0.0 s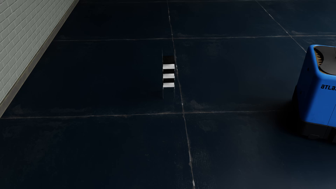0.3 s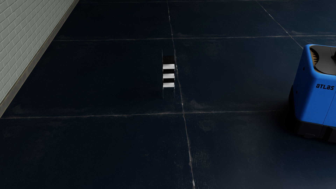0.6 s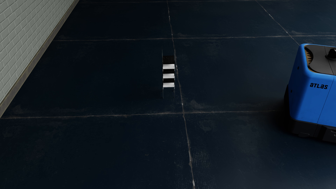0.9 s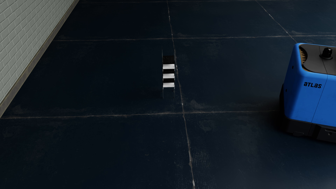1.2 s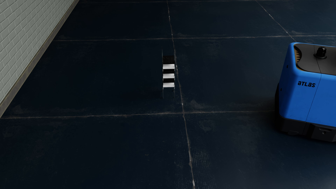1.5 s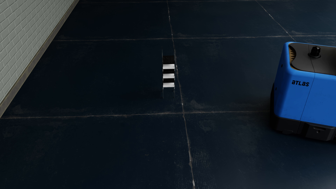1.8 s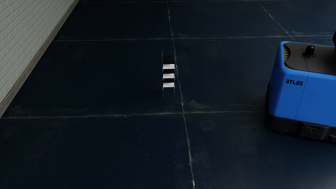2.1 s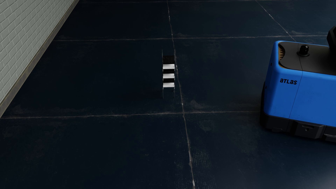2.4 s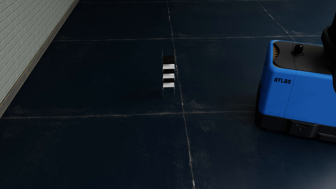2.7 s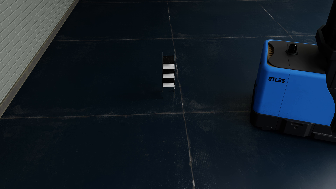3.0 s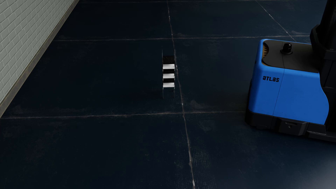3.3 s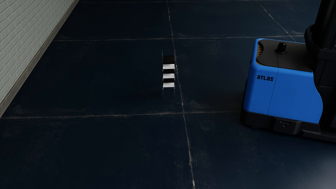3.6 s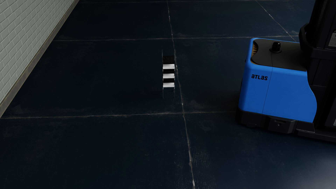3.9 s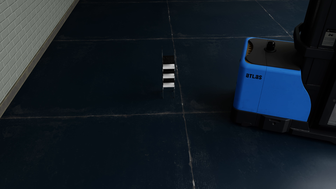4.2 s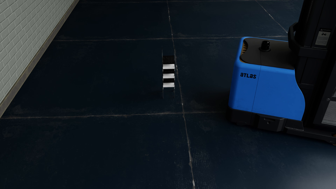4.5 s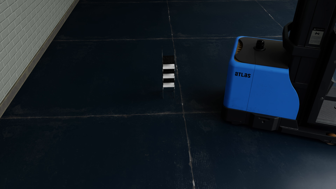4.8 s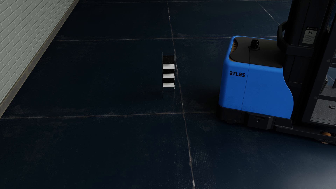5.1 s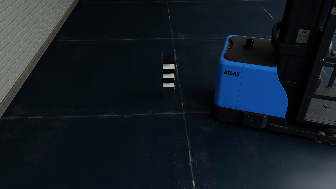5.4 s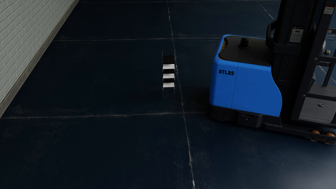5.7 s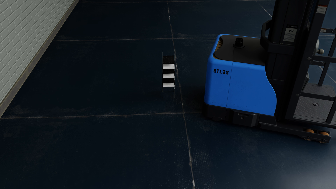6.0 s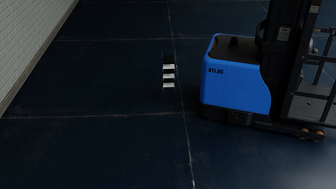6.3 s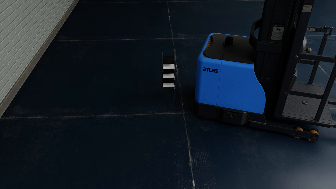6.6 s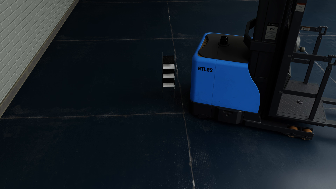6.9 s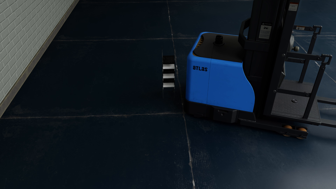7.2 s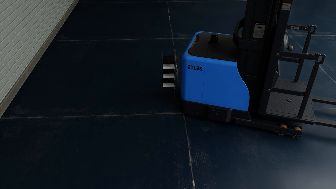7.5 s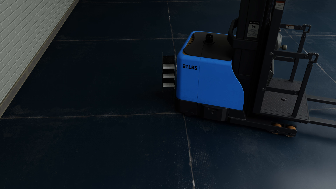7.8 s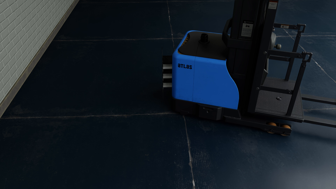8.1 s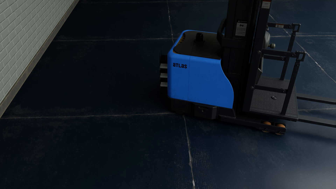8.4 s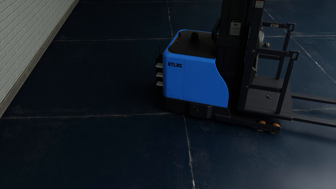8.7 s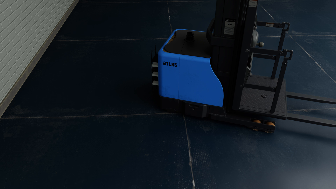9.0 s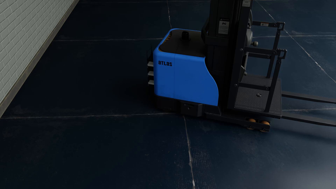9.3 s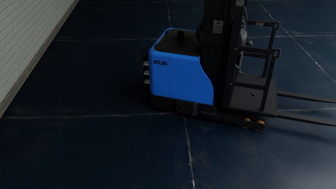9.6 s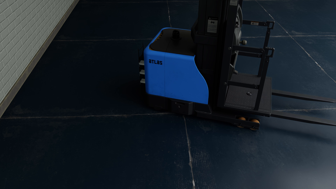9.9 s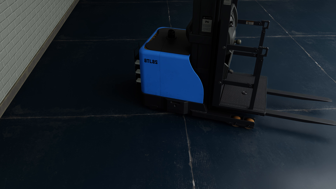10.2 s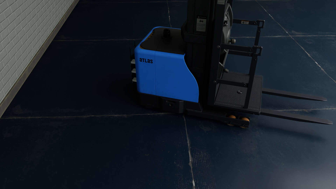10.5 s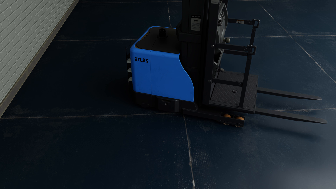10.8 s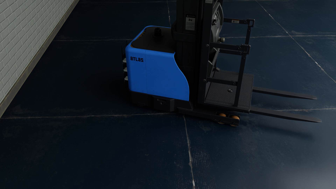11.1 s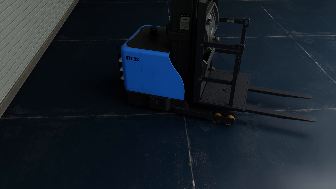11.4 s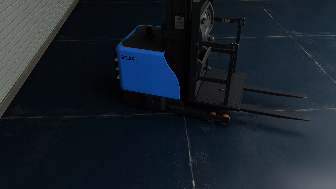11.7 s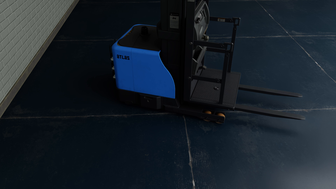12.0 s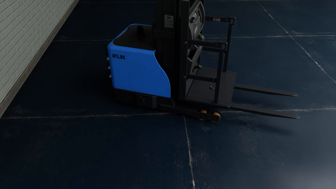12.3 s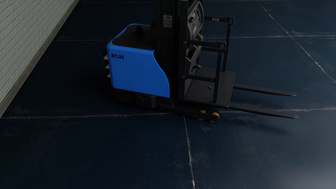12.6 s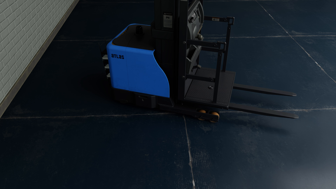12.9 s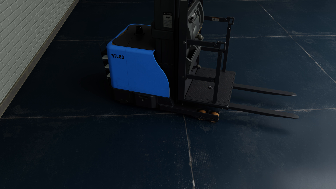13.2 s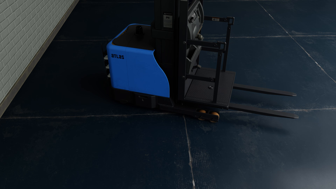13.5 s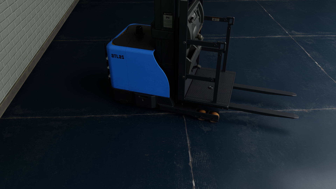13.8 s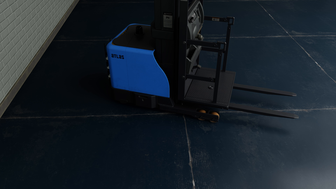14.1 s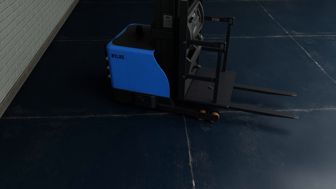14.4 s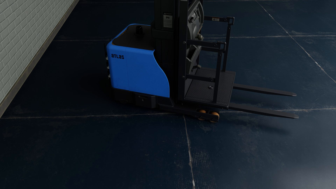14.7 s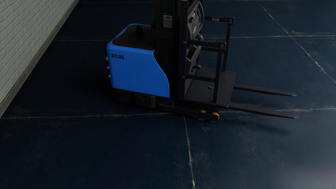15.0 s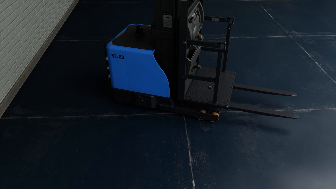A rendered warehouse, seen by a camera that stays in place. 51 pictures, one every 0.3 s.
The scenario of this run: A forklift runs into an object in its way.
